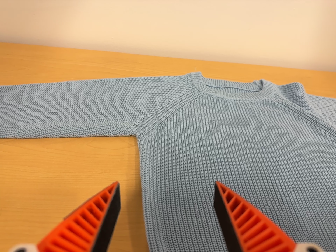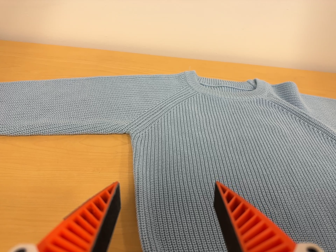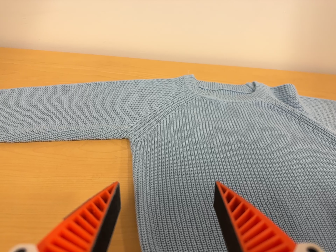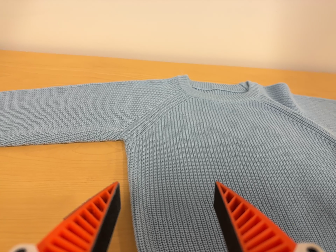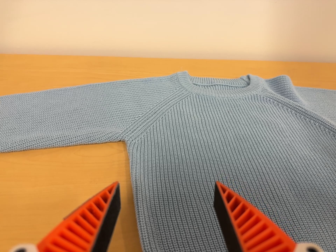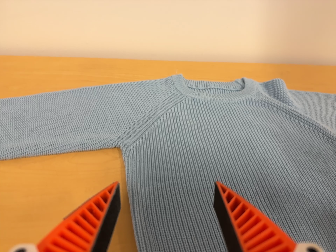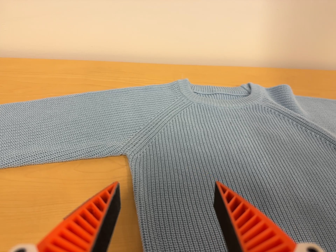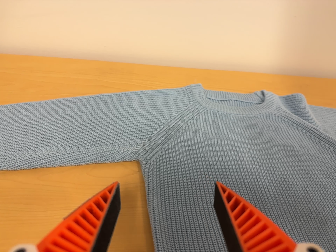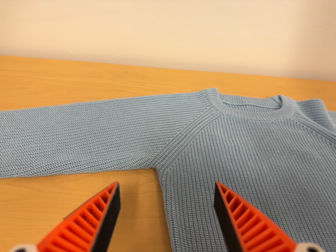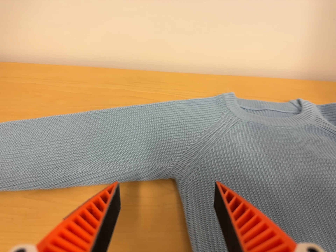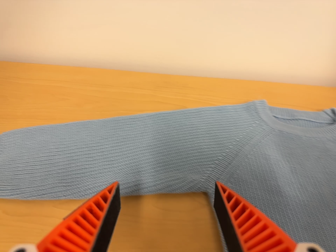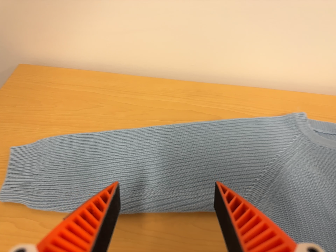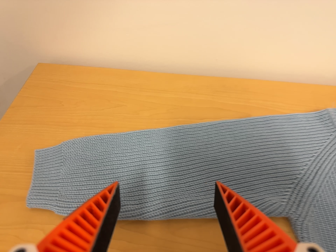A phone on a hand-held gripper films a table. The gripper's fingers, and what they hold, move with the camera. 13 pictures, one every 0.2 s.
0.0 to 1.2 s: The camera shifts only a little, or ends up much as it began.
1.2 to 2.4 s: The scene slides to the right, as the camera pans about 10 degrees to its left. It travels to its left, toward the top of its view and forward, about 18 cm, so close, fixed things drift to the right.
The film runs backward here.
